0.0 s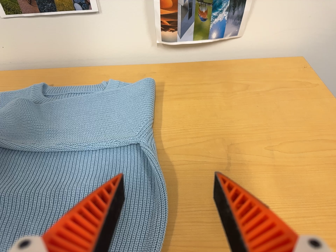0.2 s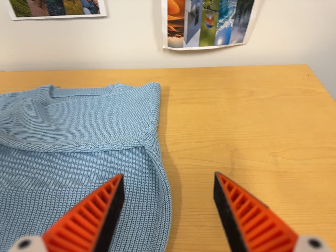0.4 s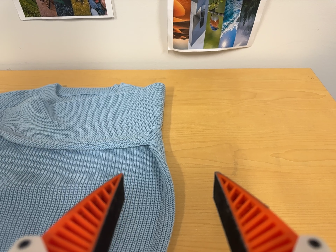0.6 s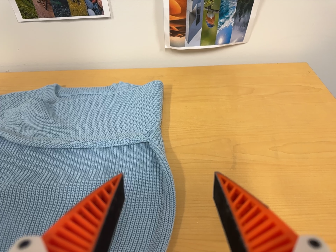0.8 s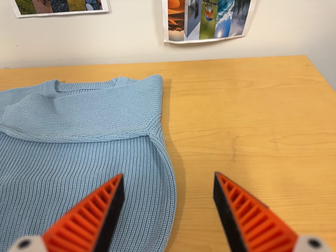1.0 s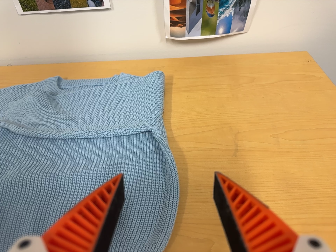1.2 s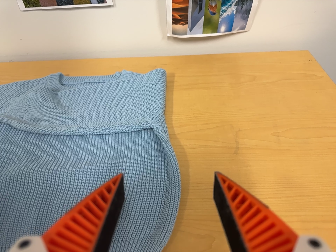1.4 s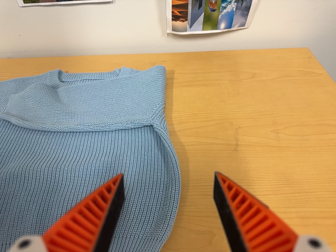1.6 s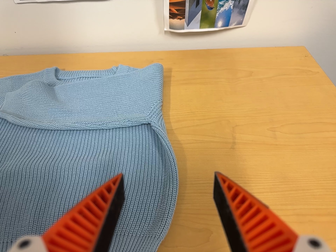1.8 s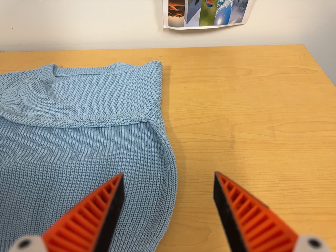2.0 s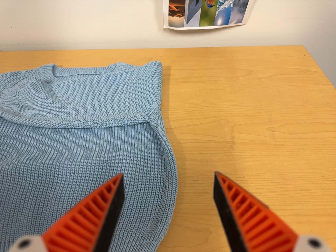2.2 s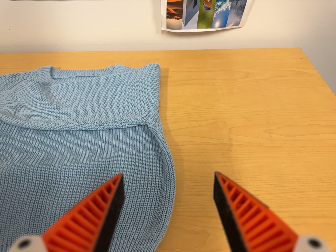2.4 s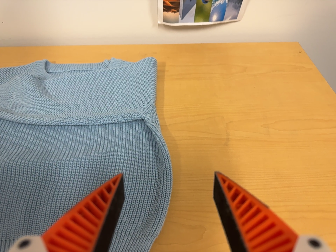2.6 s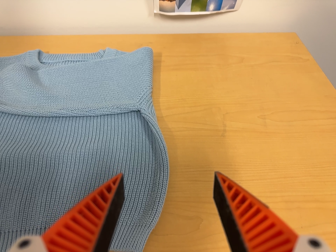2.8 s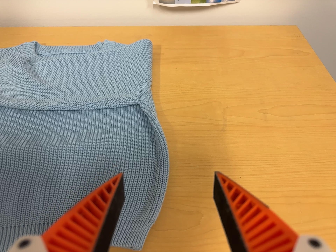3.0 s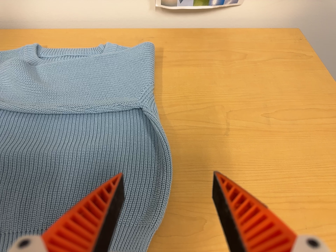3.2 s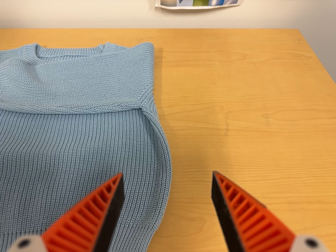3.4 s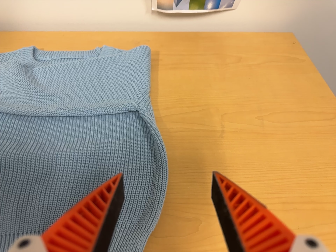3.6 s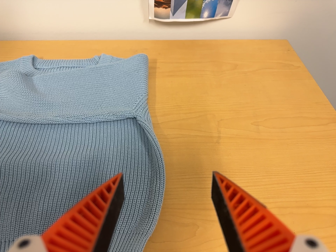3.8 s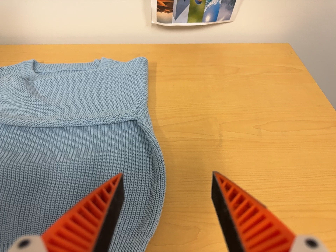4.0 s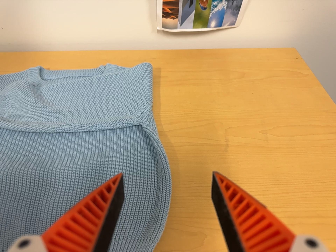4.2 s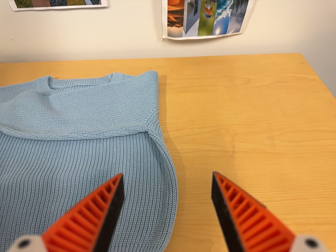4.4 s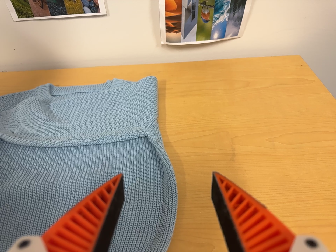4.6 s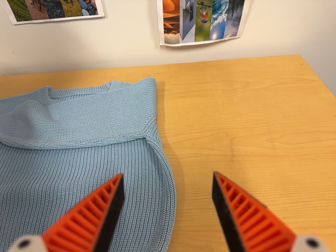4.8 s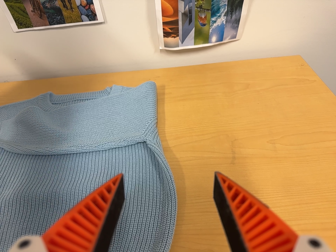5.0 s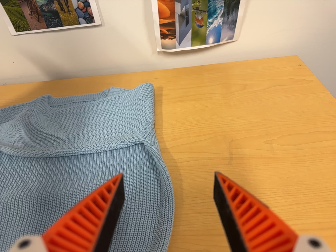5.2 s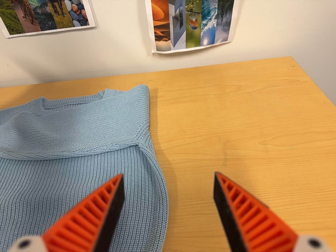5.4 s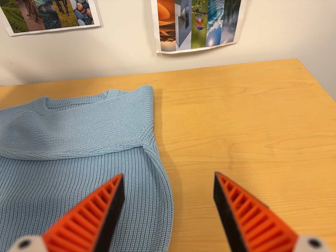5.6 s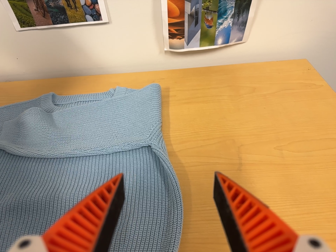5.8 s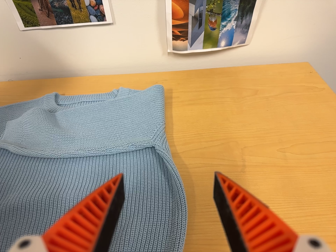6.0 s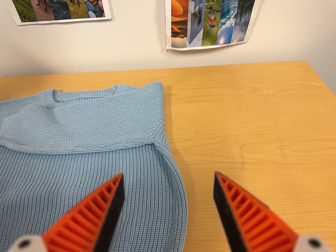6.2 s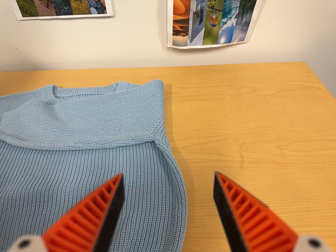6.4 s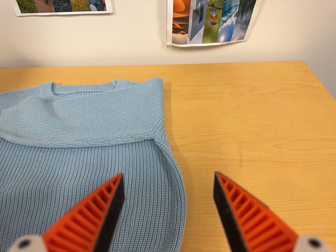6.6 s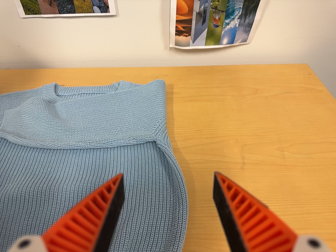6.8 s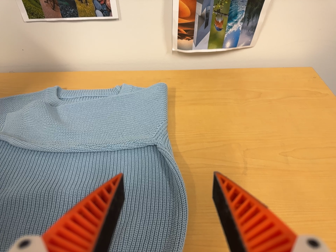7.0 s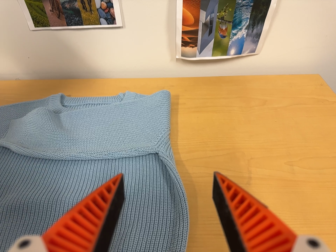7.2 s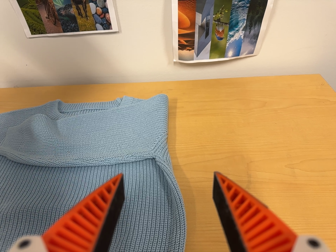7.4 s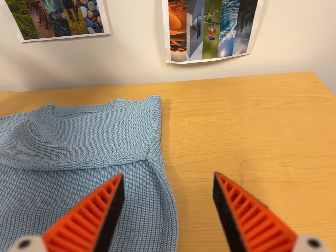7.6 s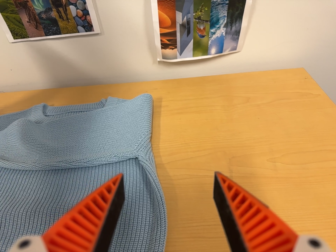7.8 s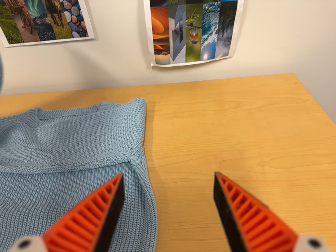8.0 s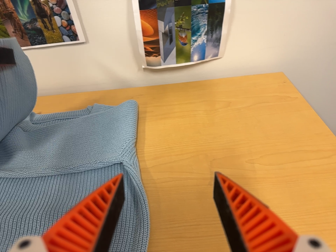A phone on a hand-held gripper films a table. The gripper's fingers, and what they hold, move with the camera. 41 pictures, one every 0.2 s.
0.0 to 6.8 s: The camera shifts only a little, or ends up much as it began.
6.8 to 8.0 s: The camera travels to its right, about 7 cm, so close, fixed things drift to the left.
The film runs forward here.
